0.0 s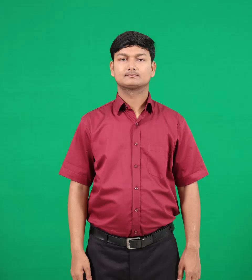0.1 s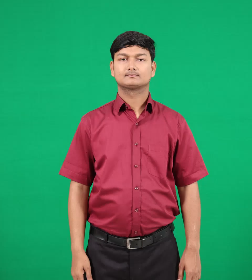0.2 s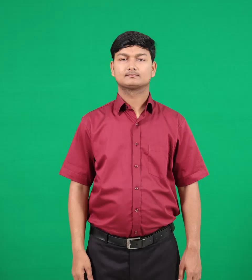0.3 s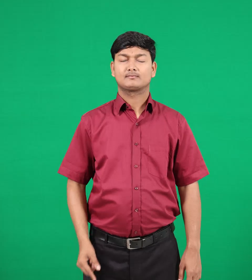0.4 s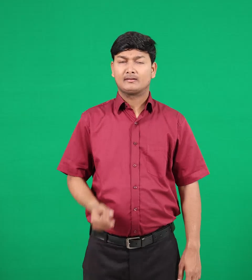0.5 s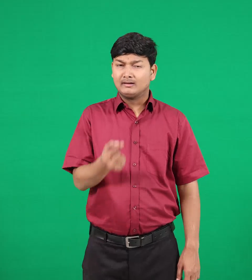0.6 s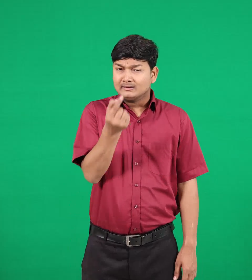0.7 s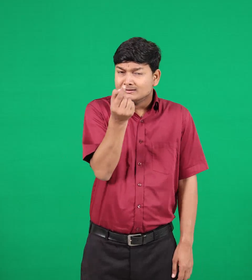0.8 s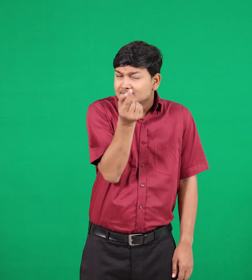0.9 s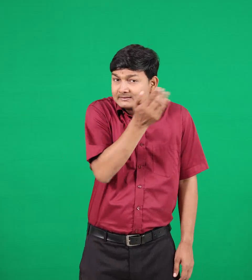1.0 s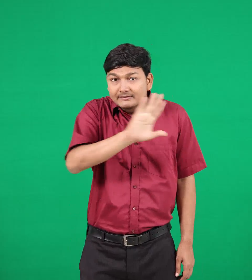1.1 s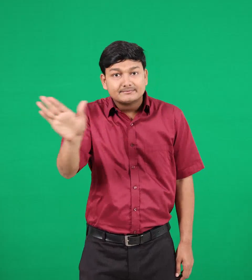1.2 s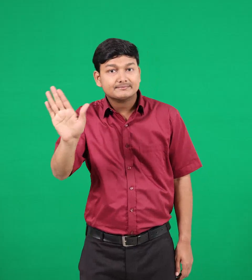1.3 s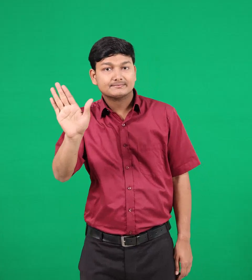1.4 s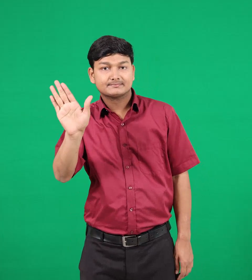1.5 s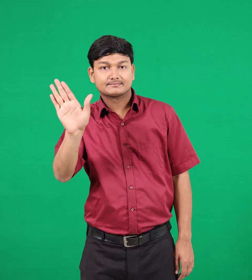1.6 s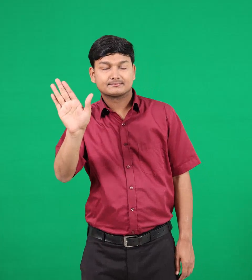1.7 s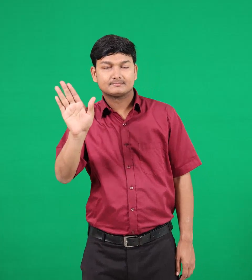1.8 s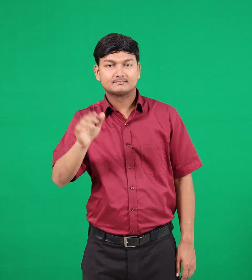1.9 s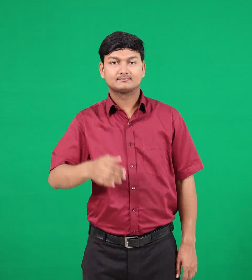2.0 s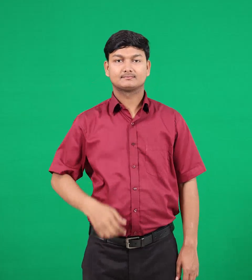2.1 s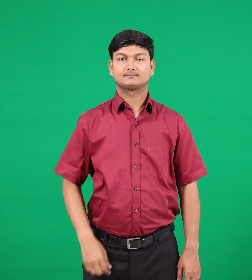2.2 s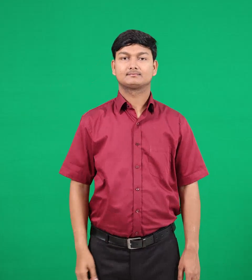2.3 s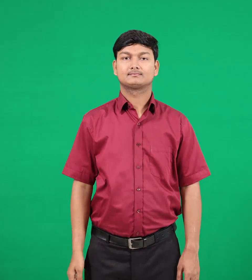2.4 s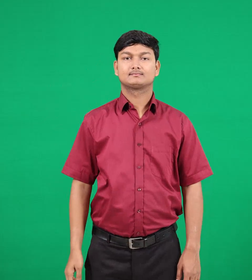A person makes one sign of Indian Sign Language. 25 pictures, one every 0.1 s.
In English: never
